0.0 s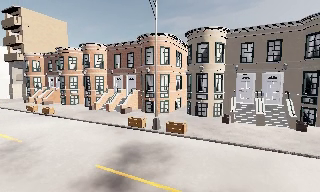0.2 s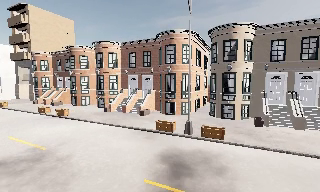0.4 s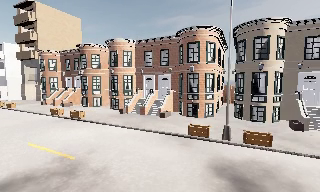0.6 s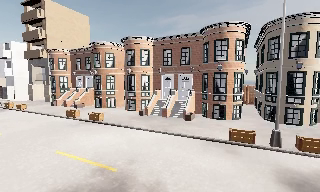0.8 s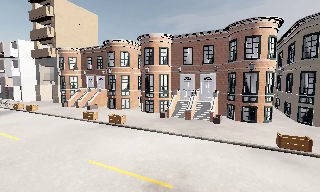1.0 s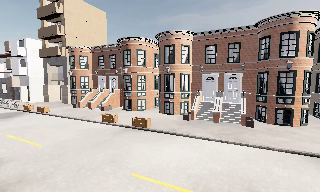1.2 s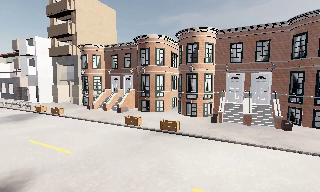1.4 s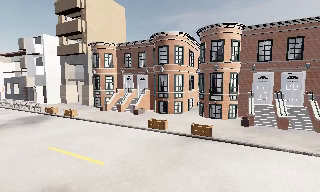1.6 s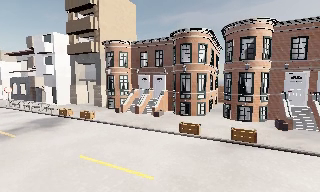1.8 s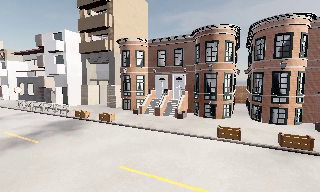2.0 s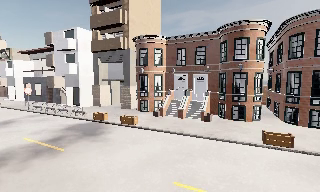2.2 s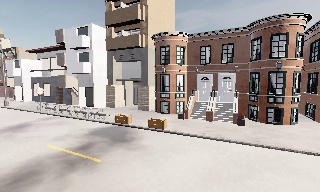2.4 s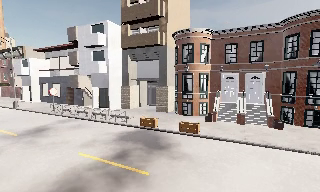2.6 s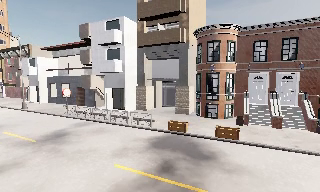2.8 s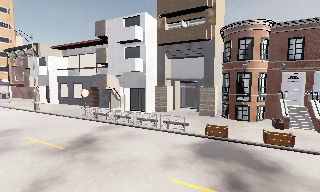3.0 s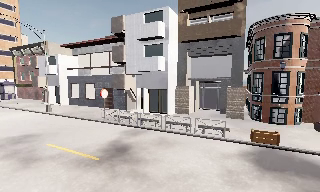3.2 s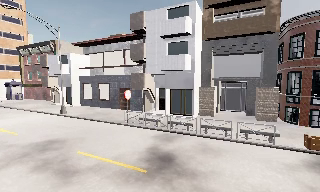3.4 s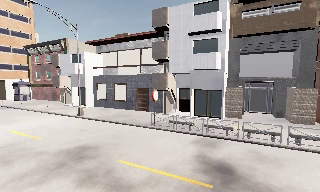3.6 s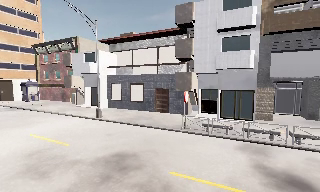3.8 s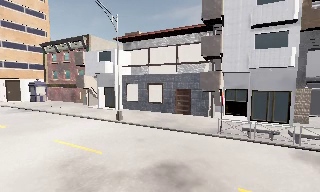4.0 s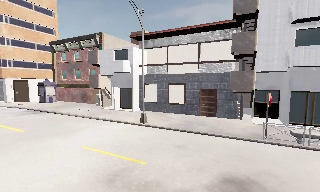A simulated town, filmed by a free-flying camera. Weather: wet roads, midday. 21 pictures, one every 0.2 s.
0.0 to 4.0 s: The camera travels to its left and forward, about 40 m, so close, fixed things drift to the right.
The film runs backward here.
